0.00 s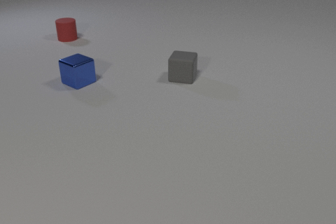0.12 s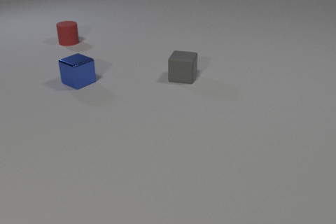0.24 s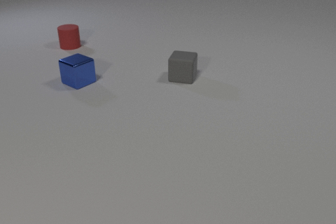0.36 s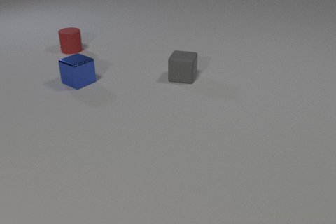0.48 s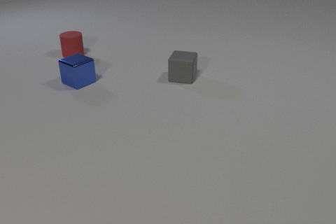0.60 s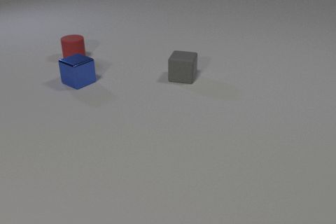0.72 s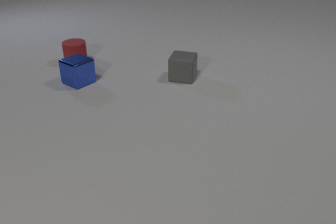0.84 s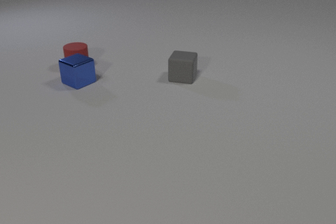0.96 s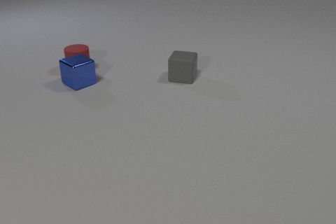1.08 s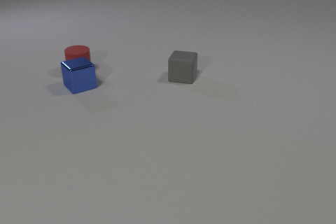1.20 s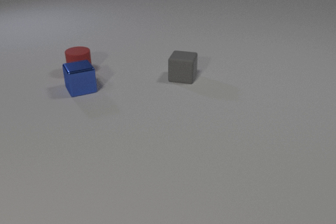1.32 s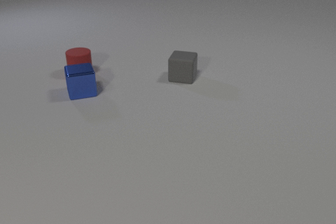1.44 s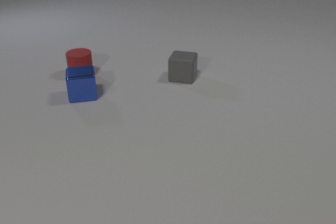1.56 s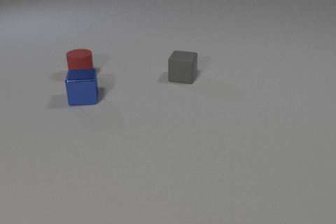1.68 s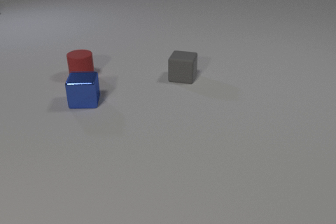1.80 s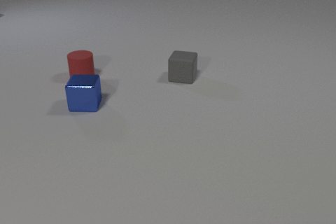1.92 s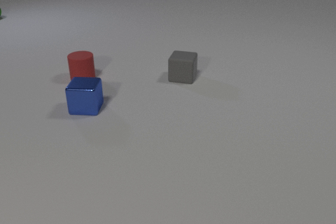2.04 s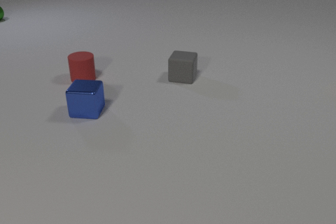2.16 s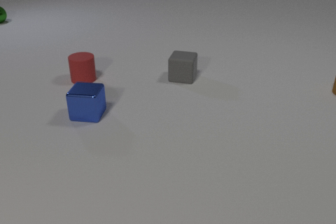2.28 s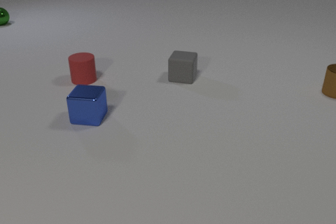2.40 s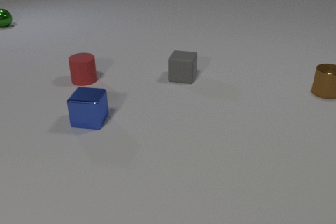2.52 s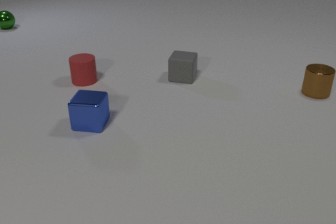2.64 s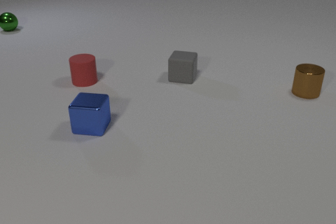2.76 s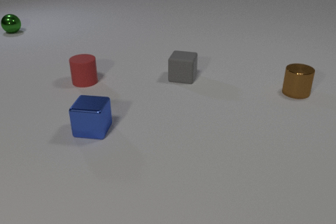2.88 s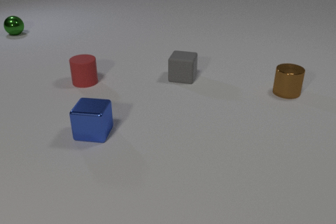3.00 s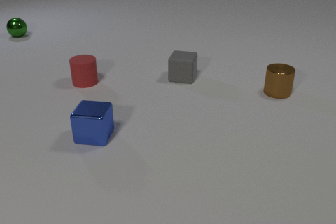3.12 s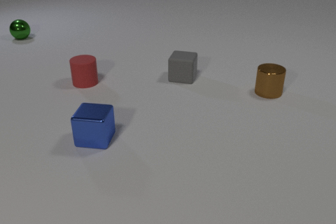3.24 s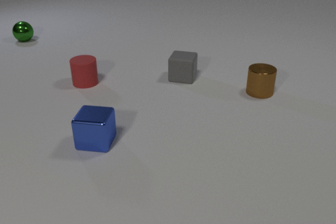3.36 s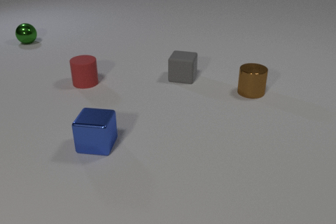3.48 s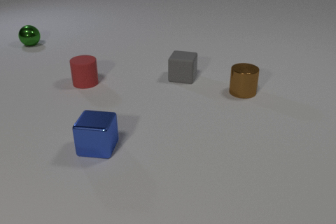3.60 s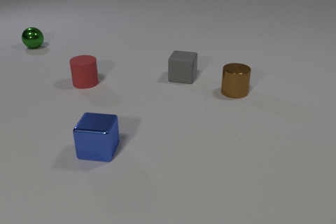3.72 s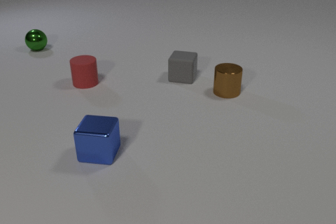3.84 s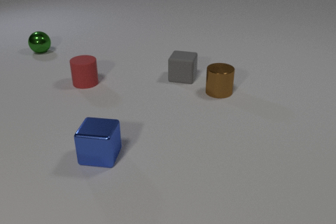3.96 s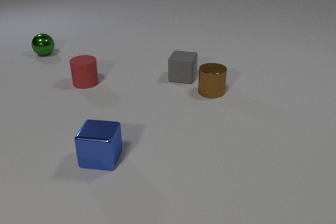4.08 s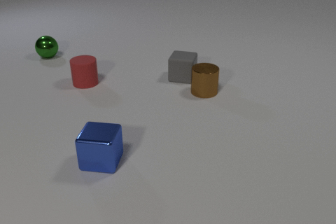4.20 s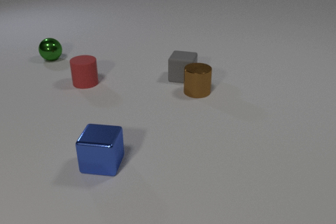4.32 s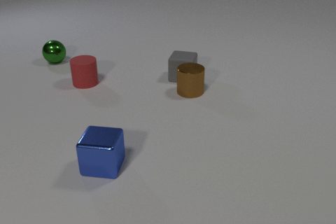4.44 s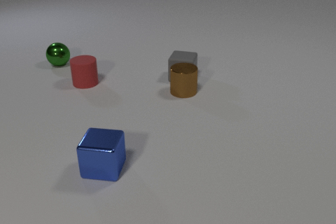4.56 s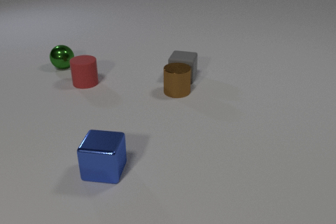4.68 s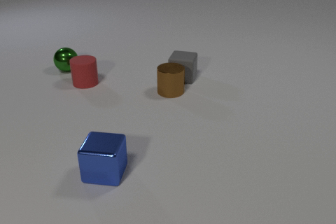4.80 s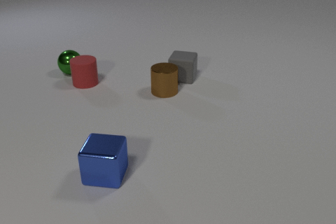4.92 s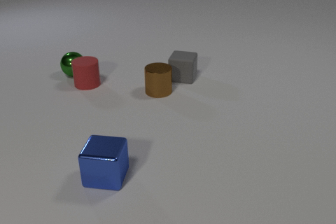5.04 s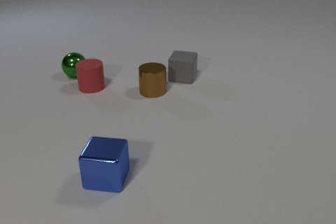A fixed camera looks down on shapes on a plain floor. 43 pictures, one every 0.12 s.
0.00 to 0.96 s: The red rubber cylinder slides toward the camera. The red rubber cylinder and the blue metal cube collide.
0.96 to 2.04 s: The red rubber cylinder slides toward the camera. The blue metal cube slides toward the camera, spins so that its near face slides to the left, clockwise seen from above. The green metal sphere comes in at the left edge, rolls toward the camera.
2.04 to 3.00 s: The red rubber cylinder slides toward the camera. The blue metal cube slides toward the camera. The green metal sphere rolls toward the camera. The brown metal cylinder comes in at the right edge, slides to the left.
3.00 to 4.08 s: The blue metal cube slides toward the camera. The green metal sphere rolls toward the camera. The brown metal cylinder slides to the left.
4.08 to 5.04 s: The red rubber cylinder slides toward the camera and to the right. The blue metal cube slides toward the camera. The green metal sphere rolls toward the camera and to the right. The brown metal cylinder slides to the left. The red rubber cylinder and the green metal sphere collide.
What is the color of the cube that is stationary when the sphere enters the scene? gray.
How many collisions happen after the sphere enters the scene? 1.
Are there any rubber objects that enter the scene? no.
